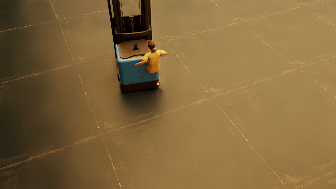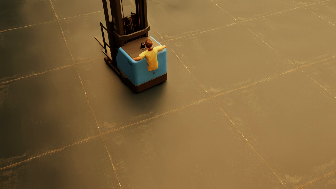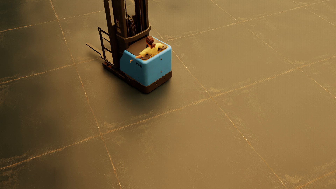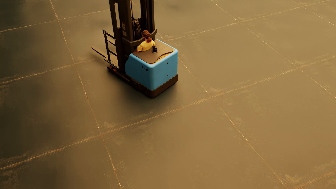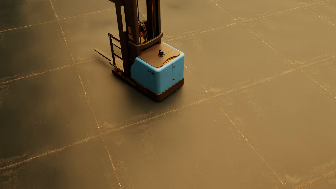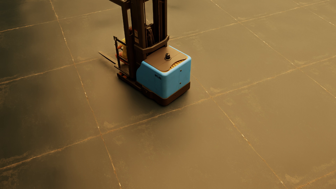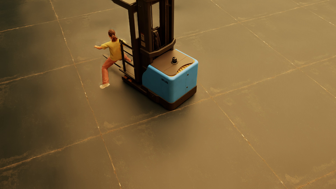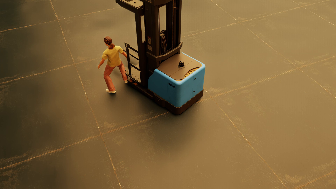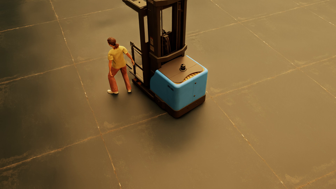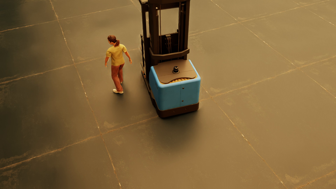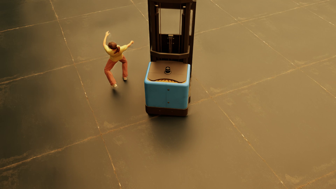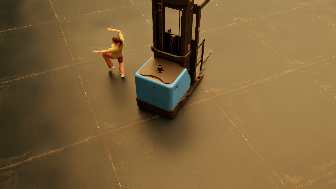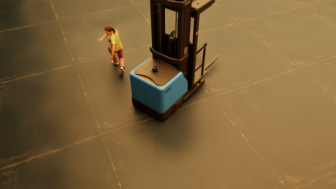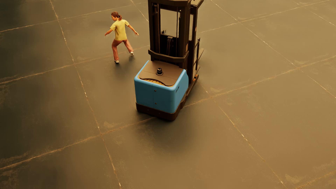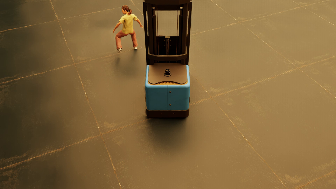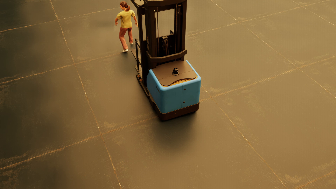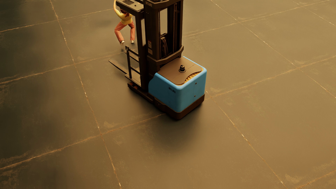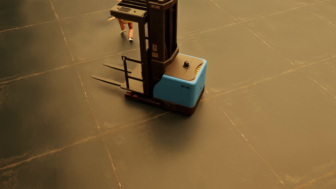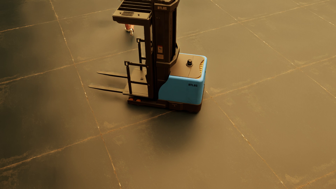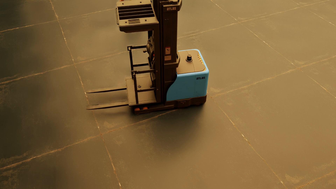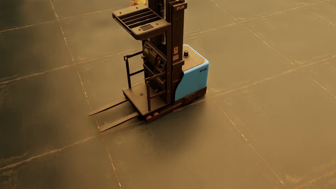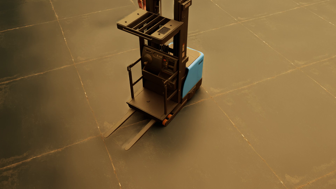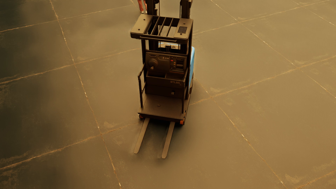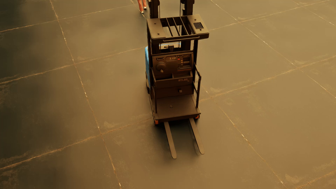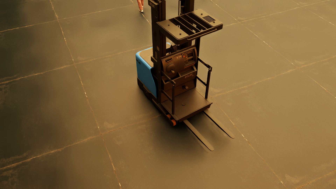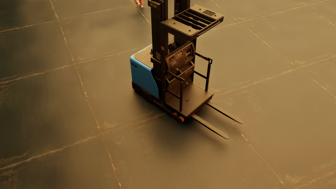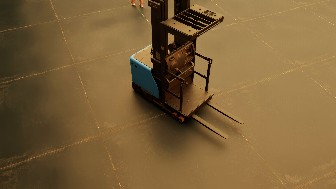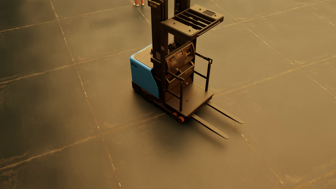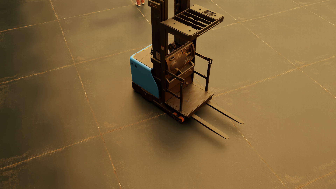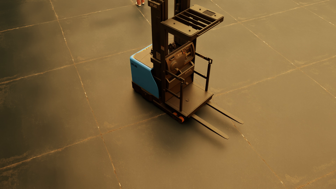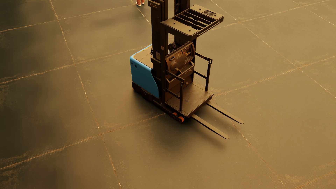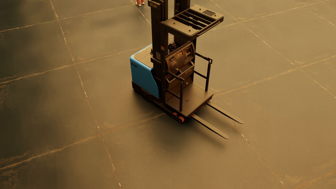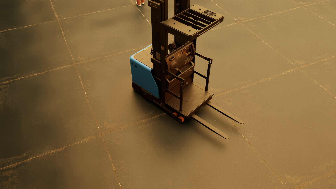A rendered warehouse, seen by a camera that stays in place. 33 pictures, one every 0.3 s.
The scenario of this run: Near miss between a forklift and a person.
